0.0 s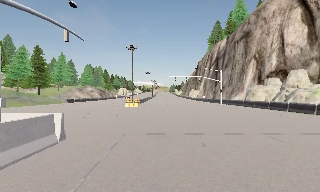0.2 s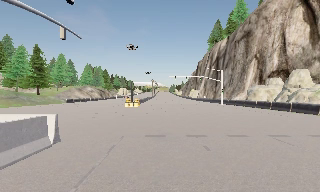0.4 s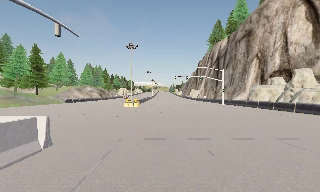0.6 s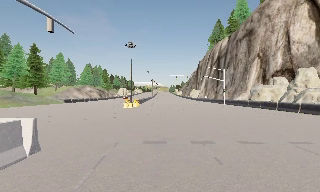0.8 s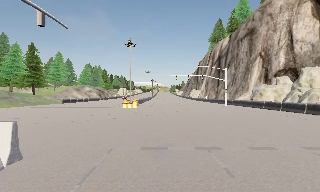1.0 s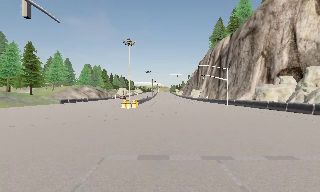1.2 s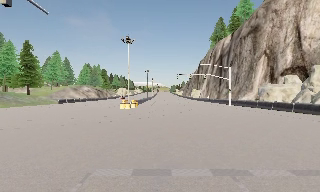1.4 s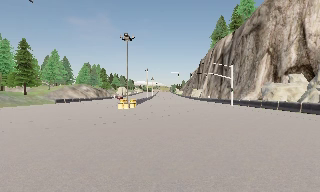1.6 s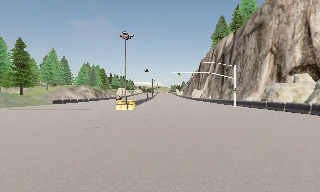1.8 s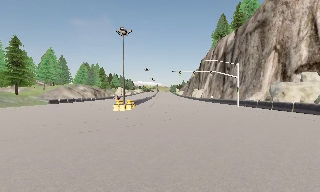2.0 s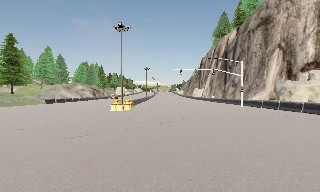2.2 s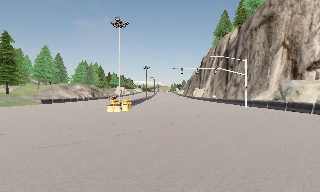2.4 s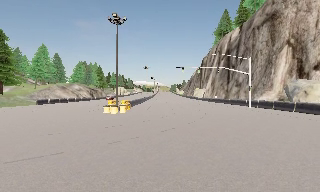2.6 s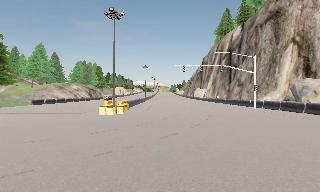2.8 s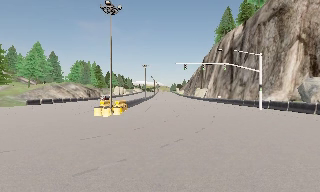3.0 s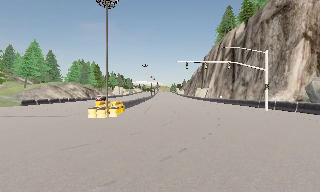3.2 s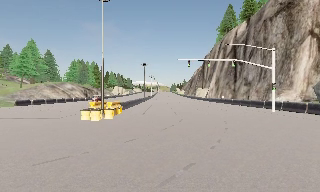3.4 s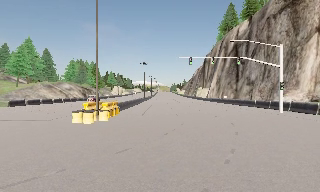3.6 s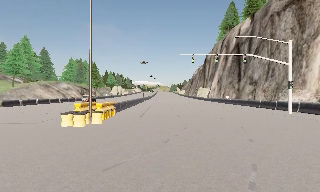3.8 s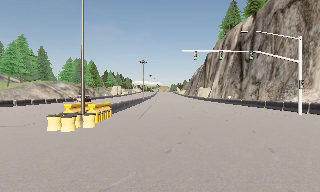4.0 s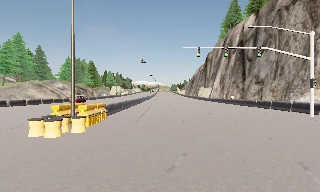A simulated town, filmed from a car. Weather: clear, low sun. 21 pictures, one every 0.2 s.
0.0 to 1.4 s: The camera travels forward, about 5 m, so what stands in front looms larger. It gains speed.
1.4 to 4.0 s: The camera travels forward, about 16 m, so what stands in front looms larger.
The film runs forward here.
